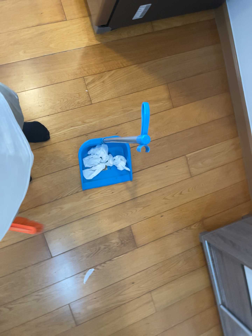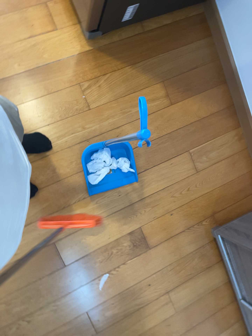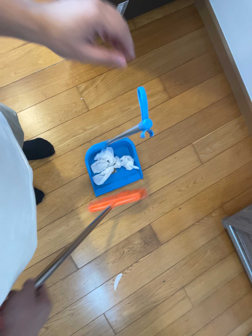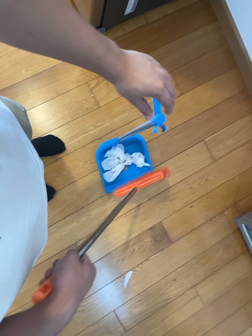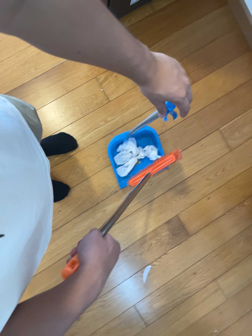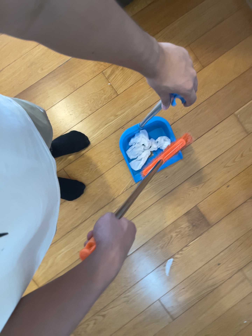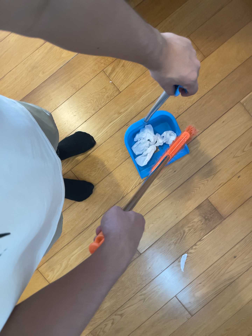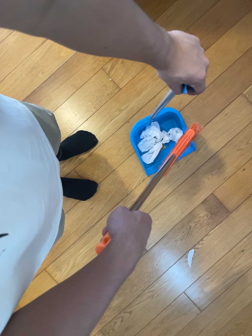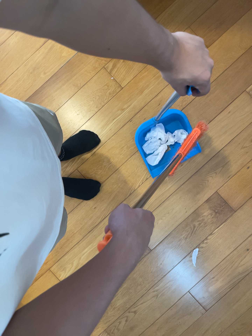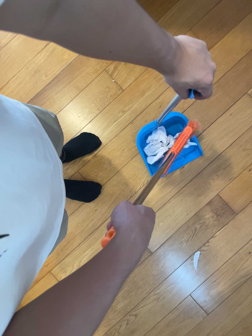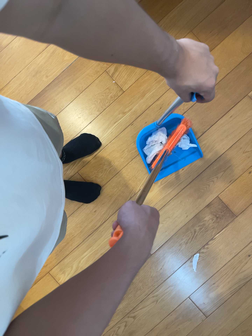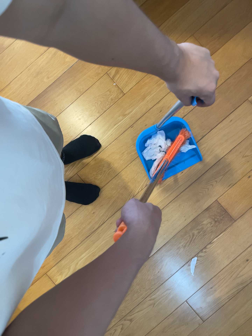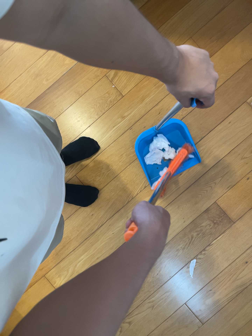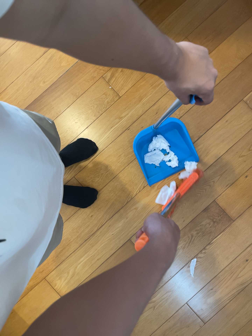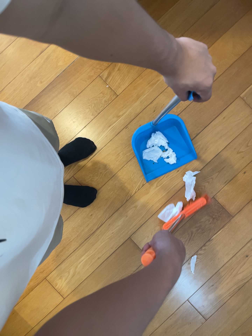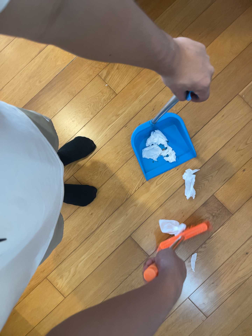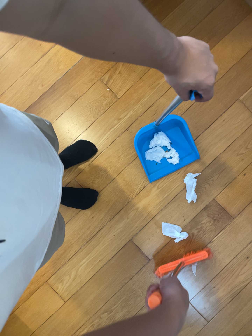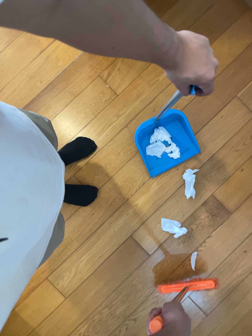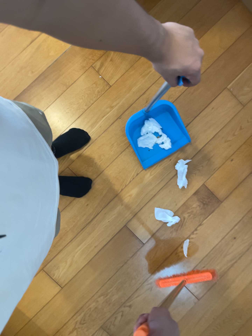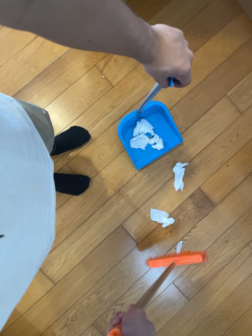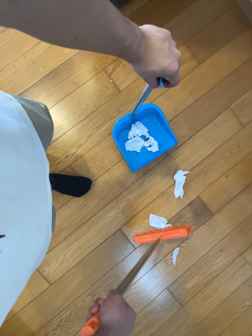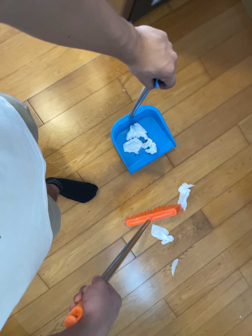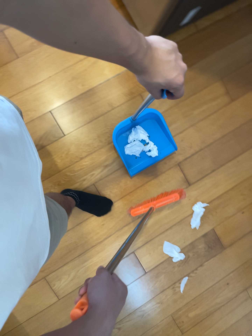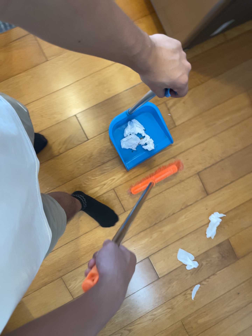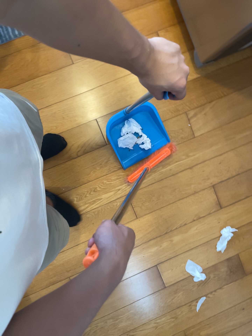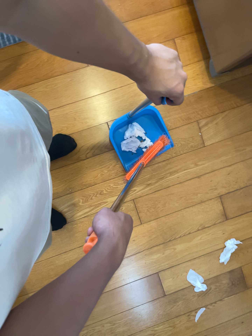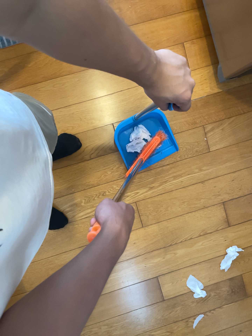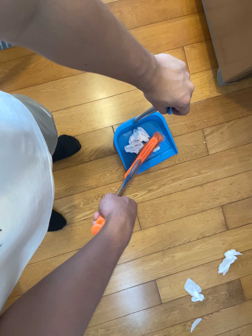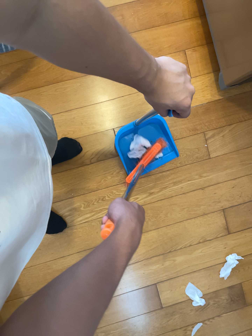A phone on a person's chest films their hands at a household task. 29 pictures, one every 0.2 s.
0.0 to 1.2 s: The camera swings to its left by about 15 degrees, and the scene slides to the right. It travels toward the bottom of its view and forward, about 12 cm, so close, fixed things drift upward. It rolls about its line of sight by about 20 degrees, and the scene rotates counterclockwise.
1.2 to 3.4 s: The camera shifts only a little, or ends up much as it began.
3.4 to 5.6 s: The camera travels to its left and toward the top of its view, about 50 cm, so close, fixed things drift to the right. It rolls about its line of sight by about 30 degrees, and the scene rotates clockwise.
The film runs backward here.
